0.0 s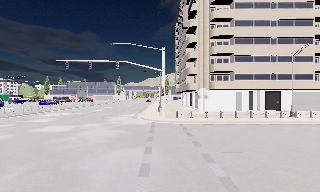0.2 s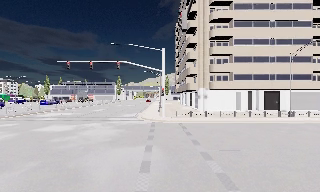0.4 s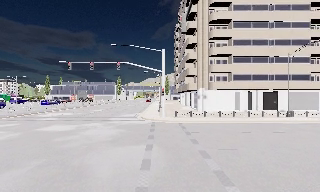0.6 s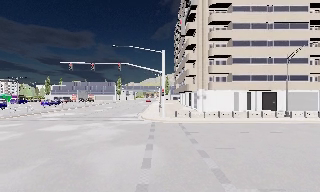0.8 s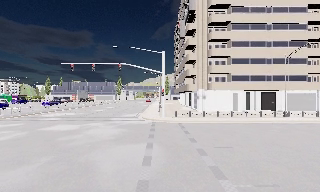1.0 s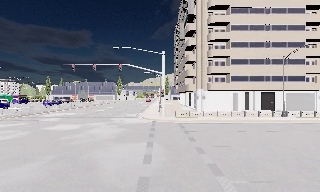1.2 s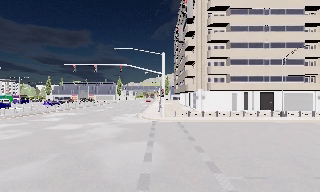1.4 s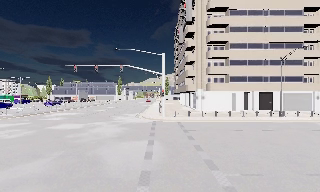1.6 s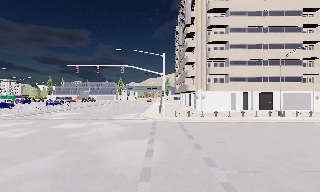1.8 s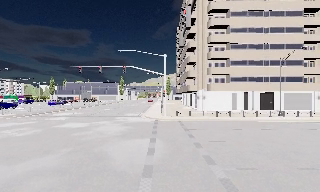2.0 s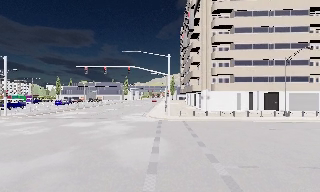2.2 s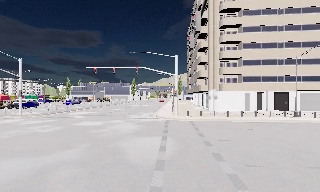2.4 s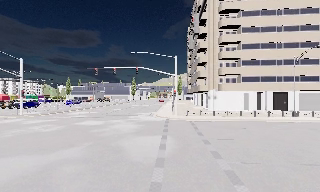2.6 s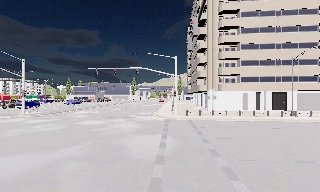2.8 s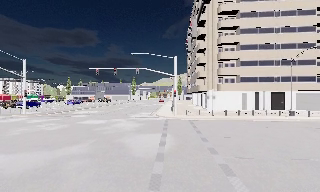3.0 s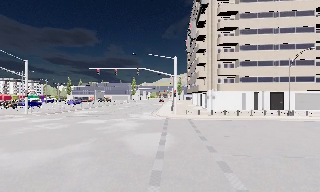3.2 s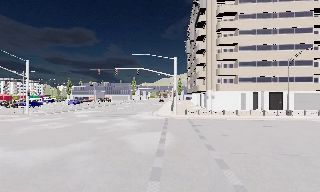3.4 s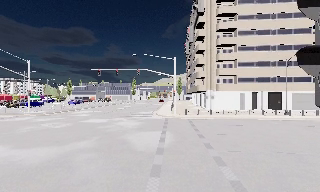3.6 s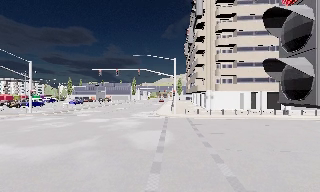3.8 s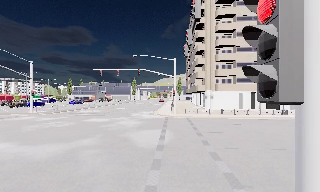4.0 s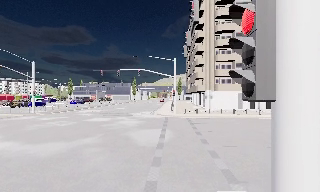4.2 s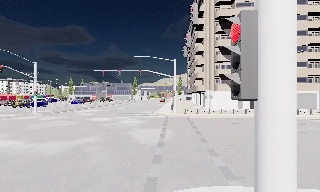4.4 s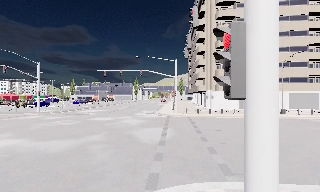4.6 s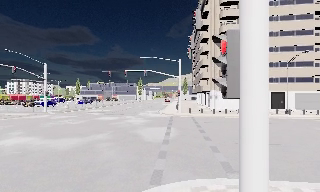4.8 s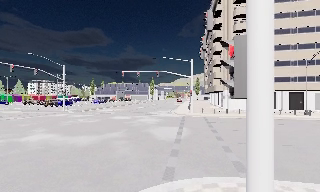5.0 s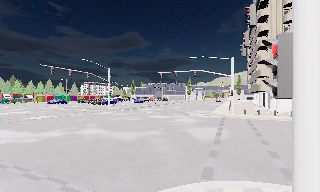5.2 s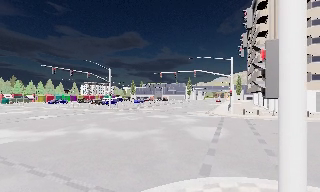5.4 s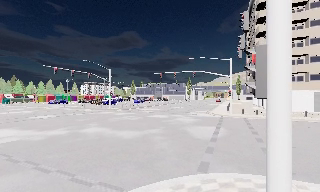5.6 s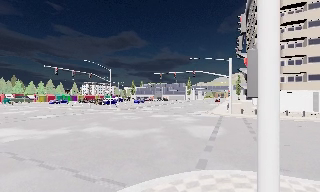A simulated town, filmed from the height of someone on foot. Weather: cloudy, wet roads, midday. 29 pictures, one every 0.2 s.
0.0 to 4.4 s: The camera travels backward, about 5 m, so what stands in front gets smaller.
4.4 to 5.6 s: The camera pans to its left, which is counterclockwise from overhead, by about 20 degrees. It travels backward, about 1.5 m, so what stands in front gets smaller.
The film runs backward here.
